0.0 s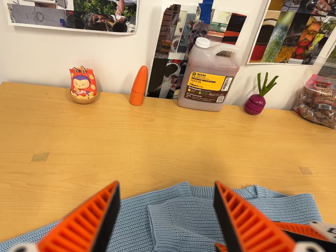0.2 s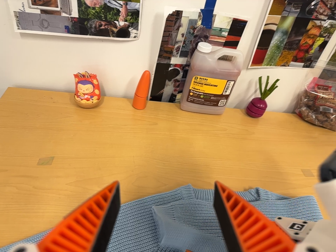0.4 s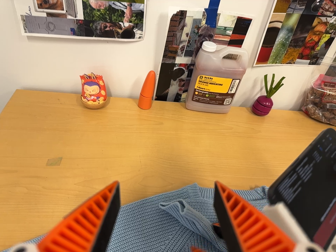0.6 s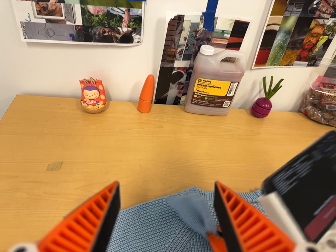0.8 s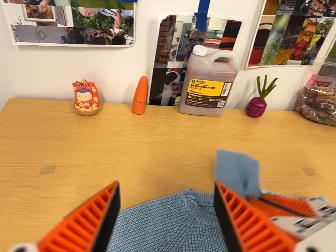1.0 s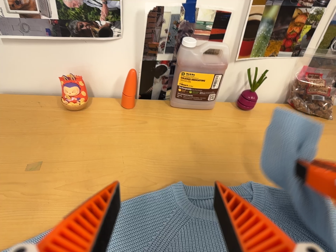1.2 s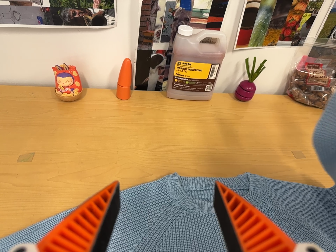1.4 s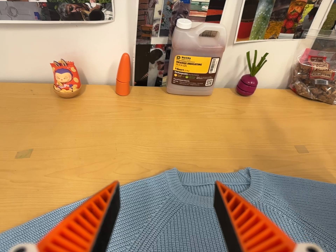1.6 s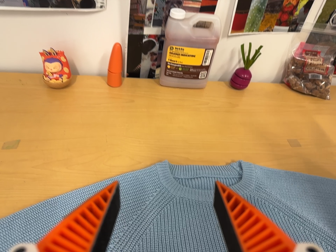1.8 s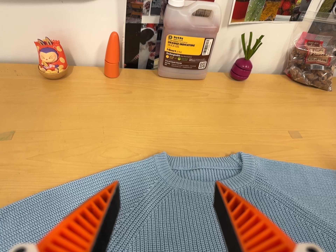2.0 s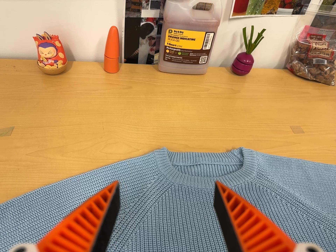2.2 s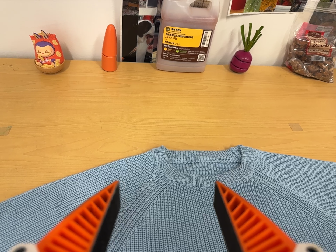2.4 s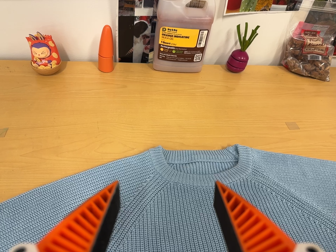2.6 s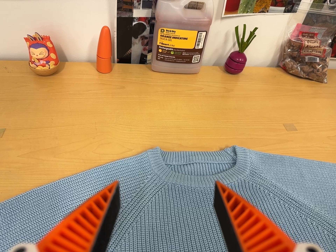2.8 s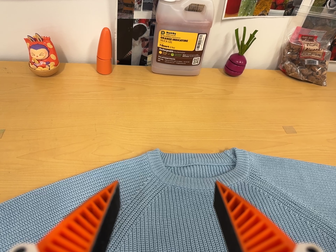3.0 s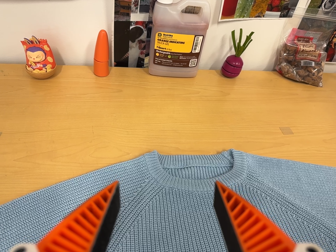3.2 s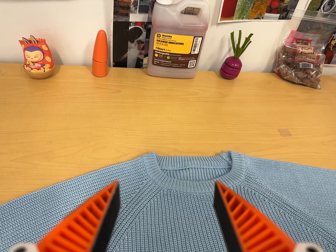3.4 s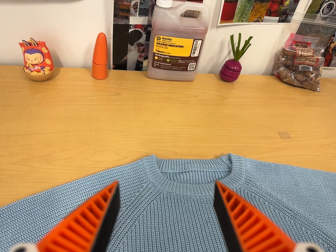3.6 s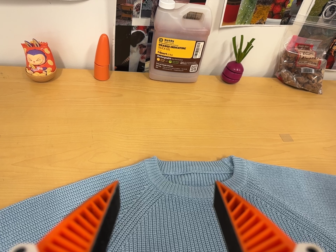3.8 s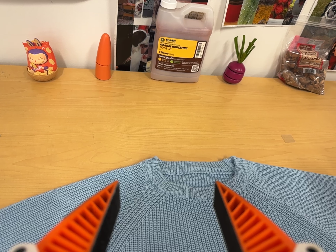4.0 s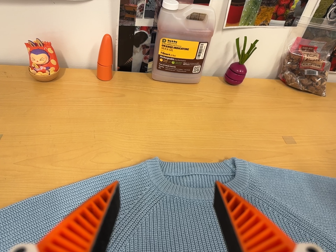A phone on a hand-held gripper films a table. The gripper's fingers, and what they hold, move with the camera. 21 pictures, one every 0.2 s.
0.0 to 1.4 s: The camera travels to its right, about 5 cm, so close, fixed things drift to the left.
1.4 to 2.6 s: The camera shifts only a little, or ends up much as it began.
2.6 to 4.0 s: The camera keeps its place and its aim.
The film runs backward here.
